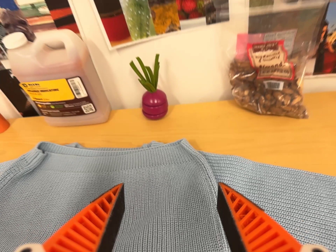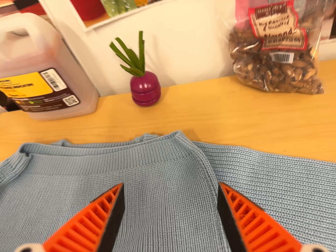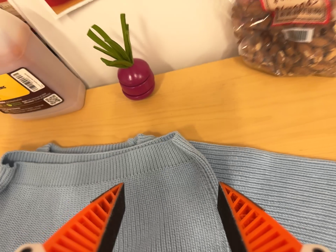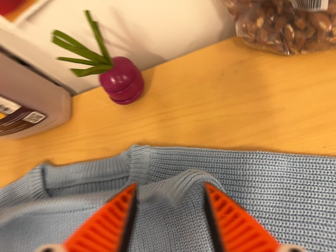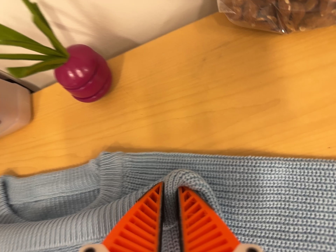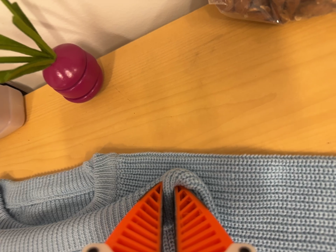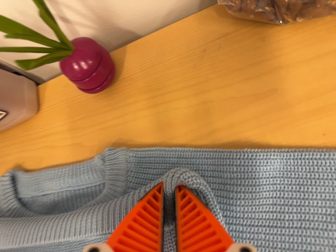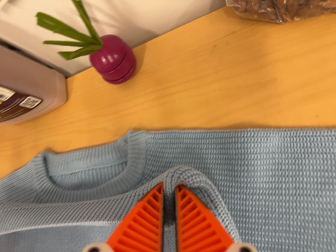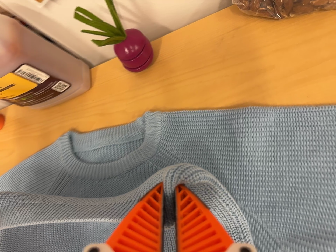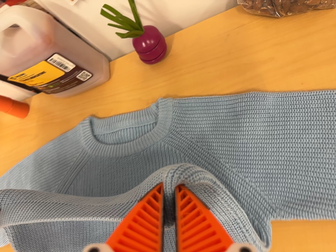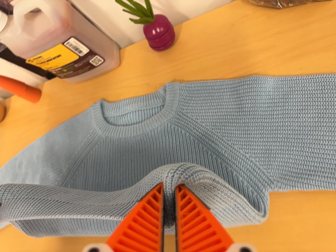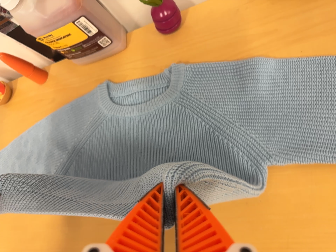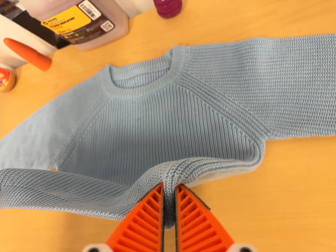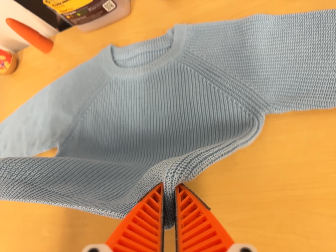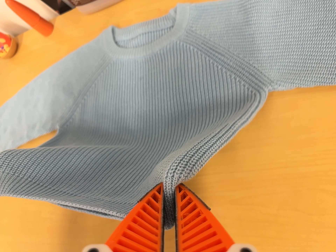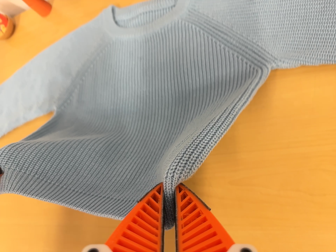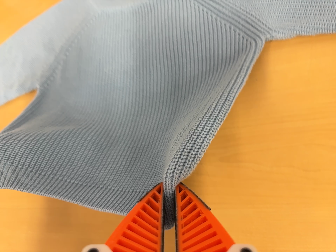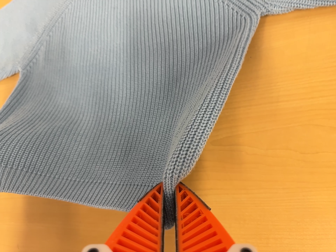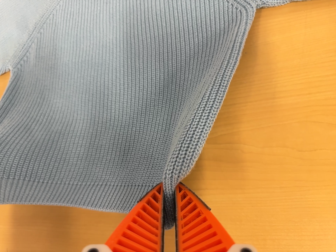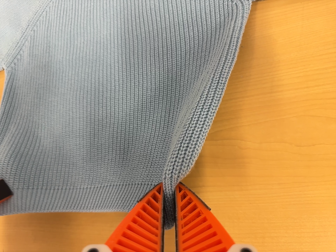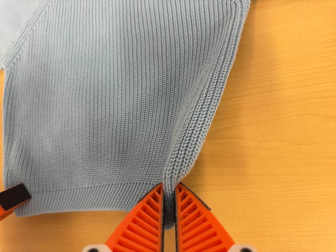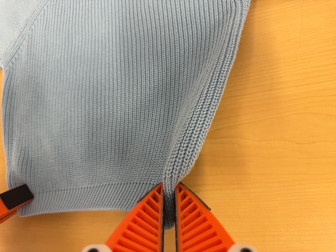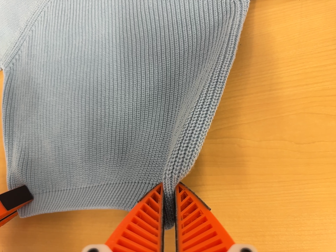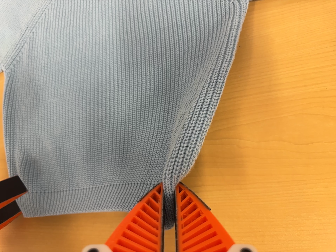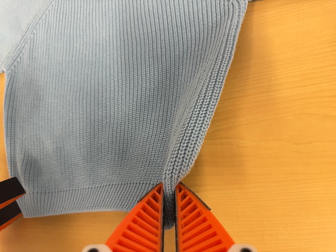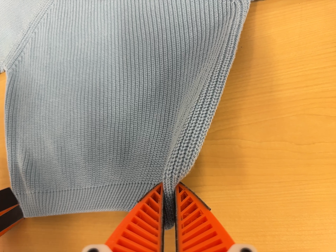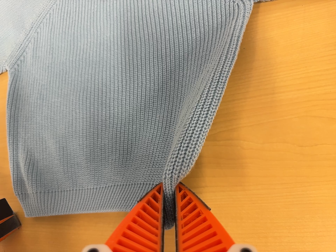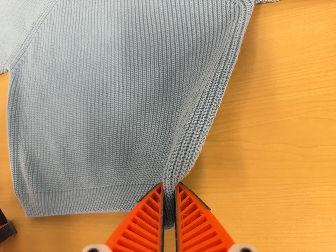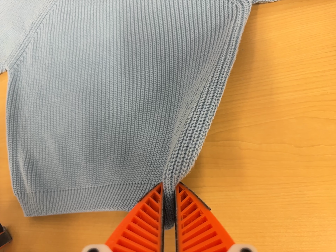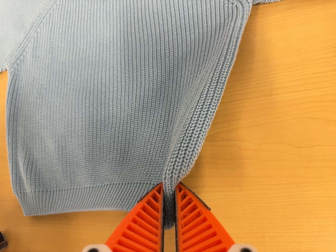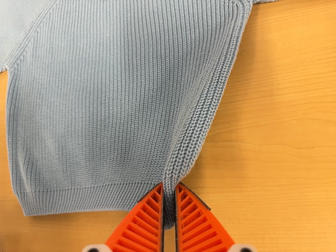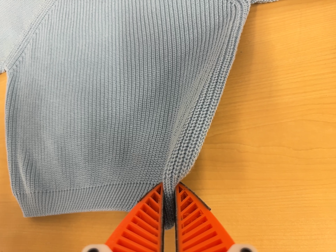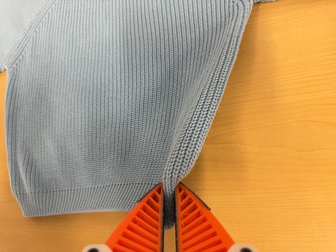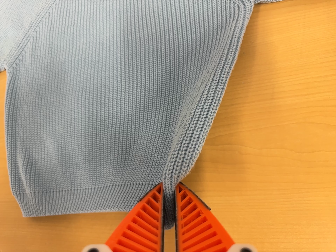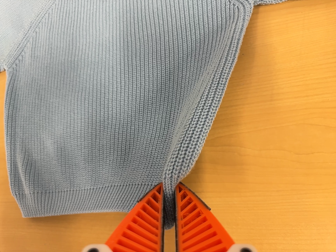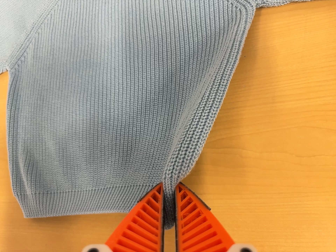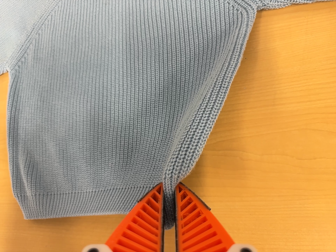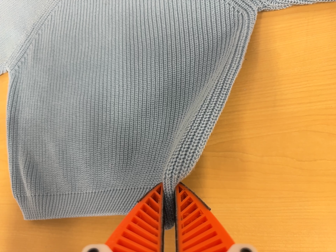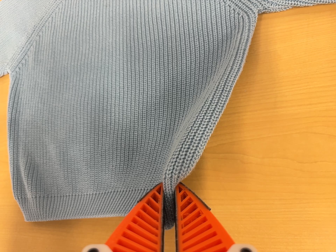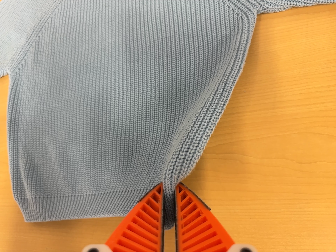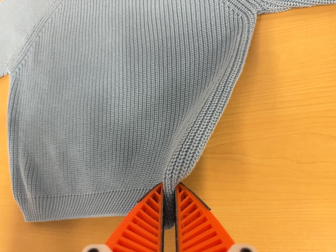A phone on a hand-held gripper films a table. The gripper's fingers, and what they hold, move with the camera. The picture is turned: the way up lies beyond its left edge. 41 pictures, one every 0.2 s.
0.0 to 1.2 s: The camera travels forward, toward the top of its view and to its right, about 26 cm, so what stands in front looms larger. Its aim tips toward the bottom of its view by about 30 degrees. It rolls about its line of sight by about 20 degrees, and the scene rotates counterclockwise.
1.2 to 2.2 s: The camera travels backward and toward the bottom of its view, about 22 cm, so what stands in front gets smaller.
2.2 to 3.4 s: The camera travels toward the bottom of its view, about 14 cm, so close, fixed things drift upward.
3.4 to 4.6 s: The camera shifts only a little, or ends up much as it began.
4.6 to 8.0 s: The camera keeps its place and its aim.
The film runs backward here.
